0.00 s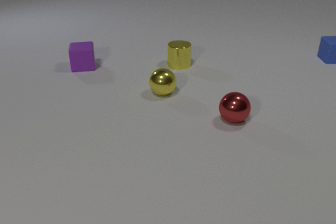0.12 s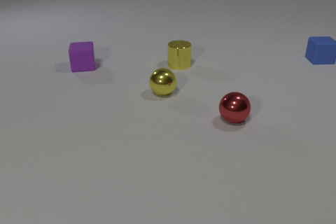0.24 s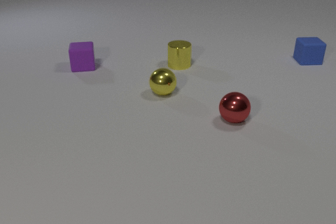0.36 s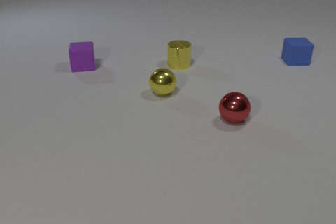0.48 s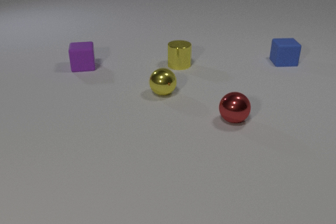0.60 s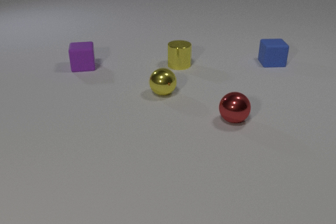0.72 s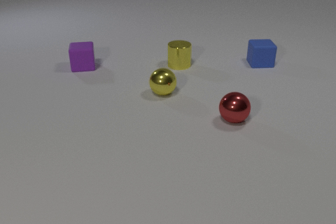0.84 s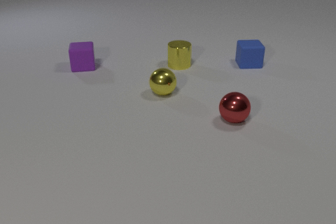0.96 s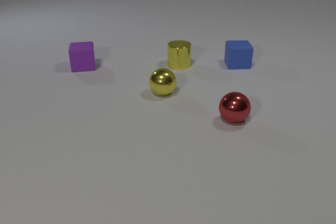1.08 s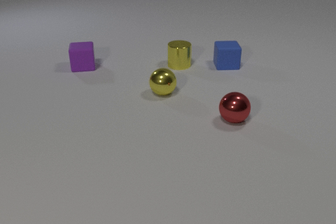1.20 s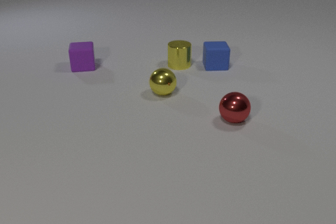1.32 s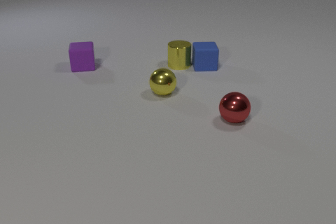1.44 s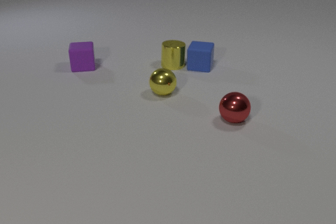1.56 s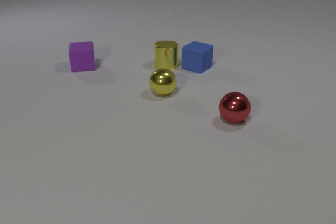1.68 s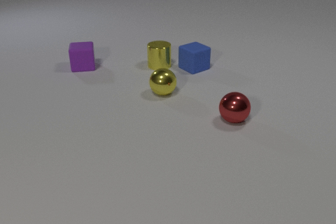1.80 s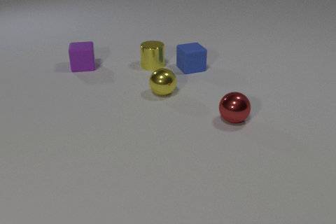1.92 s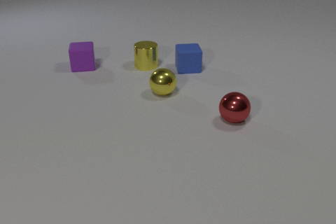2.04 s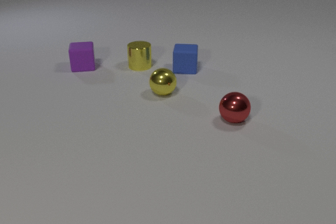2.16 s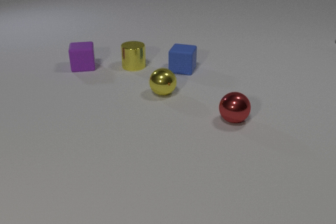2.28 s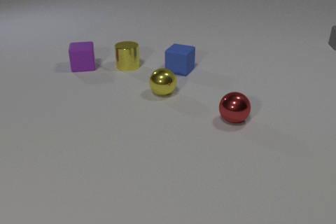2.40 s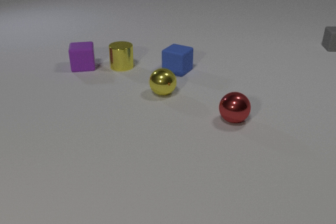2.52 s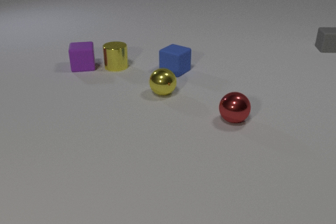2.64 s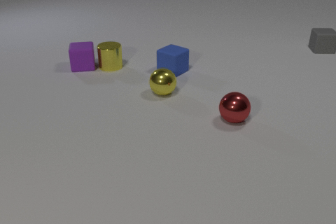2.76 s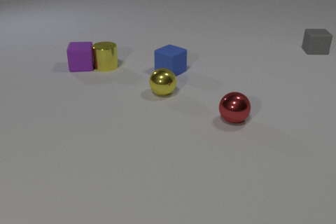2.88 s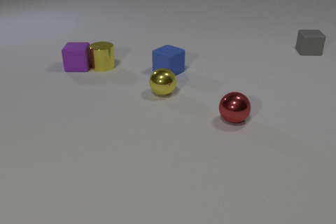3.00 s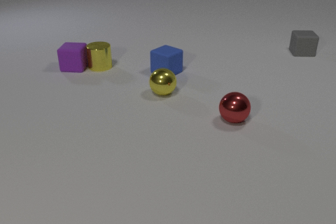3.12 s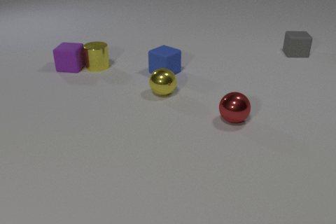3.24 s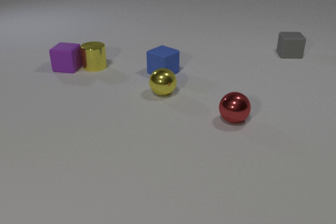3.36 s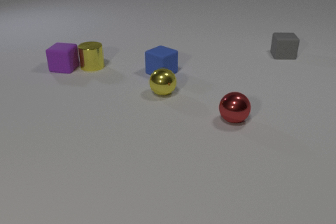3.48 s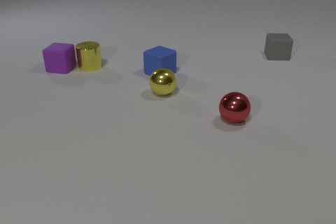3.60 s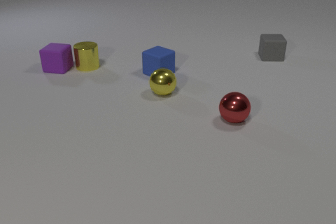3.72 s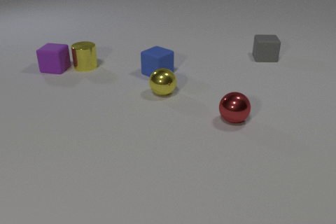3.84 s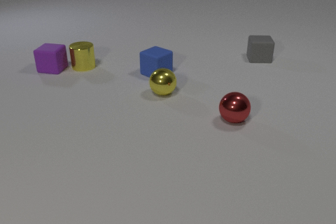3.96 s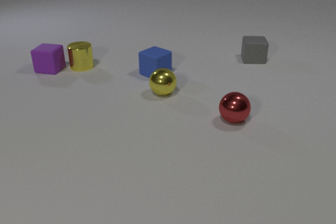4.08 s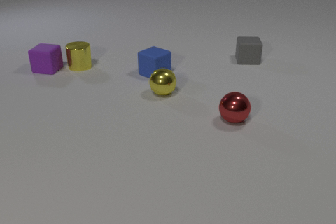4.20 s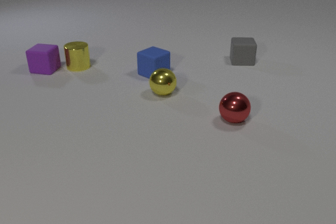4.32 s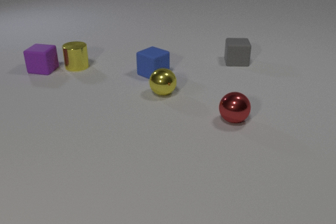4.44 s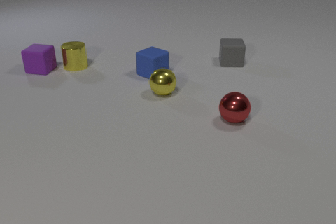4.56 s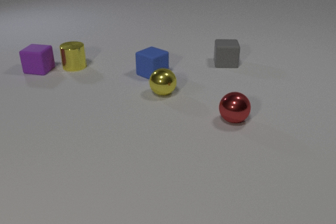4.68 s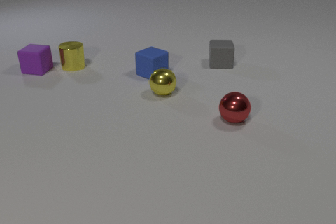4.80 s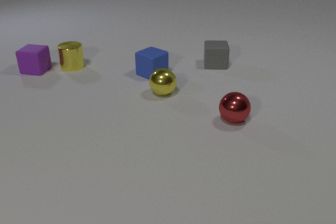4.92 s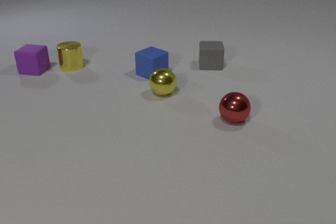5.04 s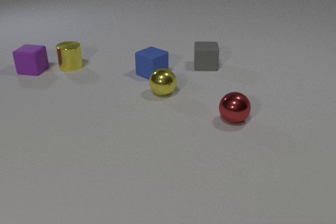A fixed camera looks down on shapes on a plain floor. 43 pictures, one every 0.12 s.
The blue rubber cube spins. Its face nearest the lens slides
to the left.
The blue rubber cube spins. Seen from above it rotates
clockwise.
0.00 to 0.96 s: The blue rubber cube slides to the left and toward the camera.
0.96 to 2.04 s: The blue rubber cube slides to the left, spins so that its near face slides to the left, clockwise seen from above. The yellow metal cylinder slides to the left. The blue rubber cube and the yellow metal cylinder collide.
2.04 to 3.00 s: The blue rubber cube slides to the left, spins clockwise seen from above by about 30 degrees, its near face sliding to the left. The yellow metal cylinder slides to the left. The gray rubber cube comes in at the right edge, slides to the left and toward the camera. The purple rubber cube slides to the left. The yellow metal cylinder and the purple rubber cube collide.
3.00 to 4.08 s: The blue rubber cube slides to the left. The yellow metal cylinder slides to the left. The gray rubber cube slides to the left and toward the camera. The purple rubber cube slides to the left.
4.08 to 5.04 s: The yellow metal cylinder slides to the left. The gray rubber cube slides to the left and toward the camera. The purple rubber cube slides to the left.
What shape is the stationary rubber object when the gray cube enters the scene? cube.
Are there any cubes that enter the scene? yes.
How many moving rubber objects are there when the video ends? 2.
